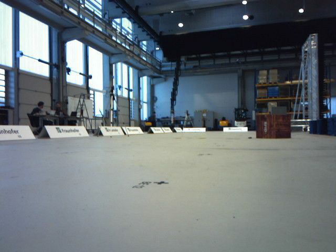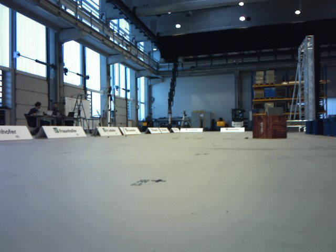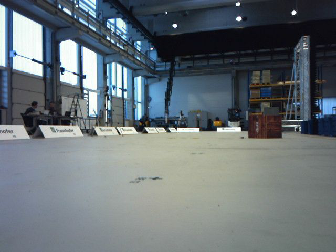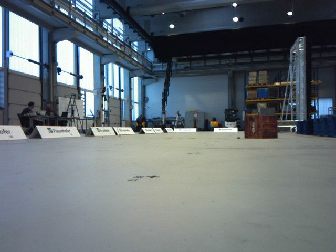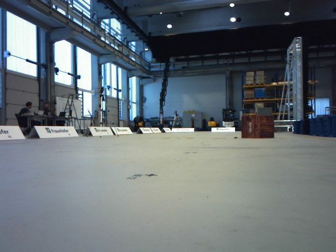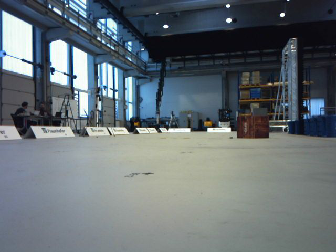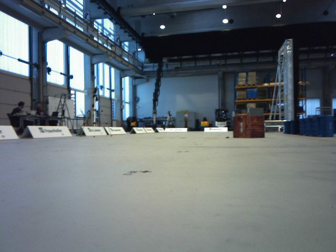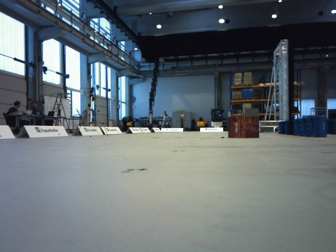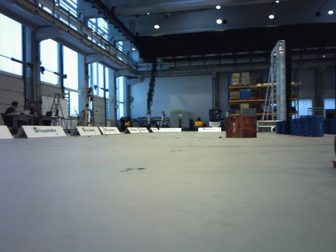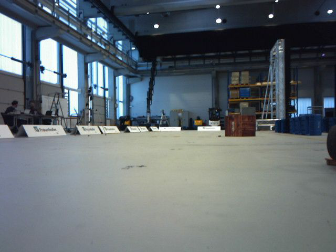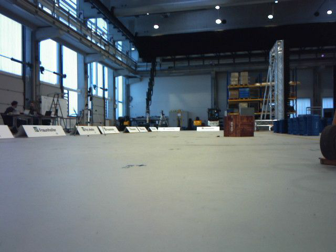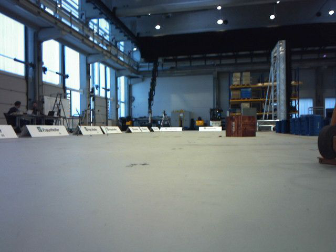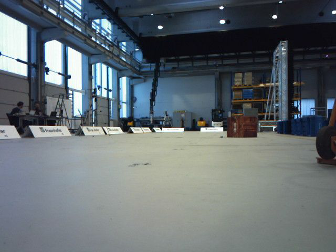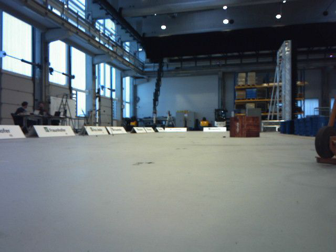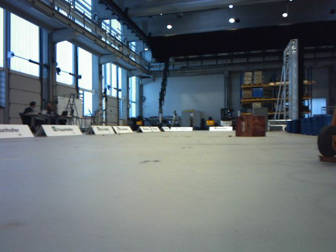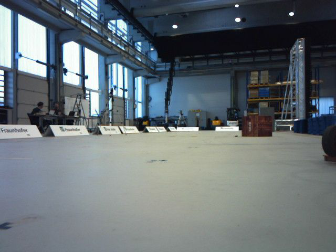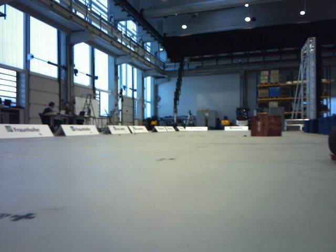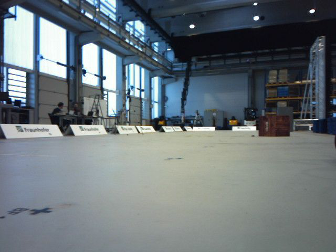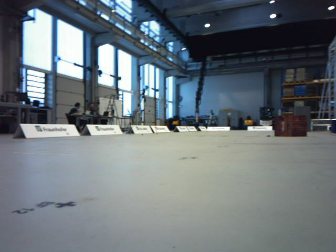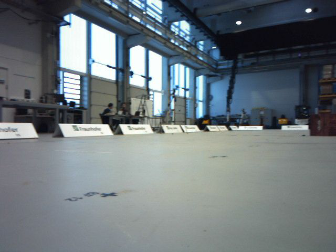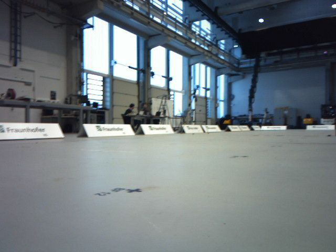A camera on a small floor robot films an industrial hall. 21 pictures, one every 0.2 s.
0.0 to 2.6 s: The camera travels backward, about 0.5 m, so what stands in front gets smaller.
2.6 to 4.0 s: The camera pans to its left, which is counterclockwise from overhead, by about 20 degrees. It travels backward, about 0.3 m, so what stands in front gets smaller.
The film runs backward here.
